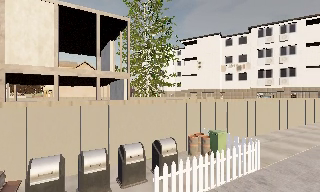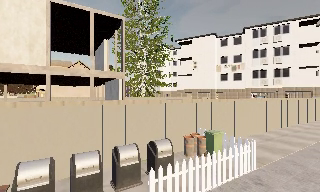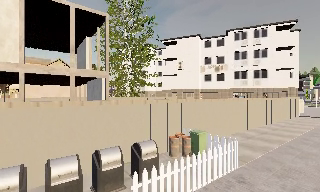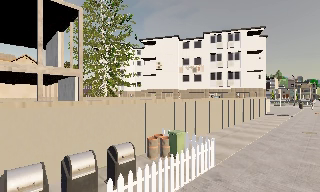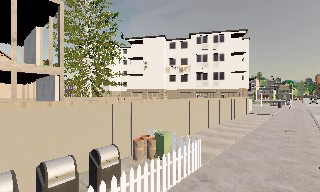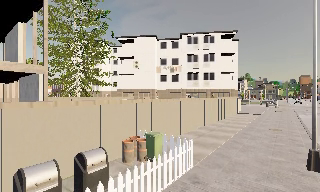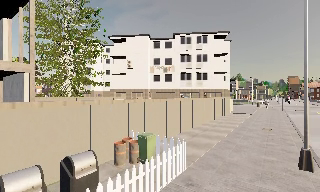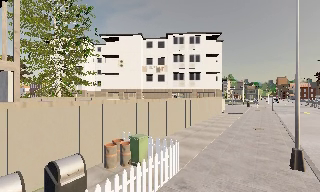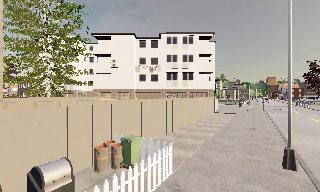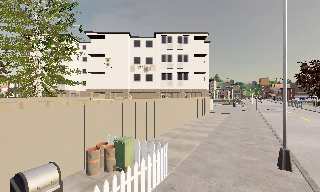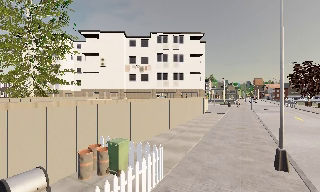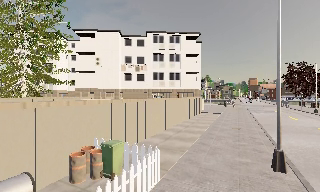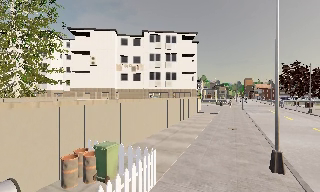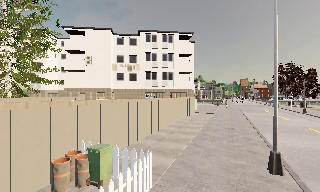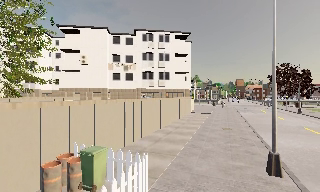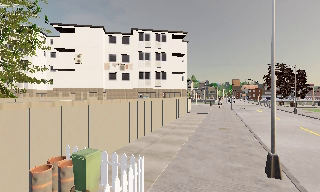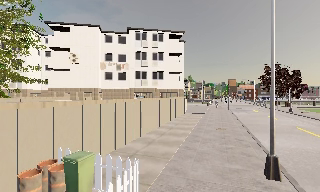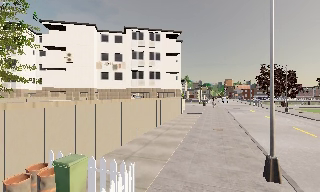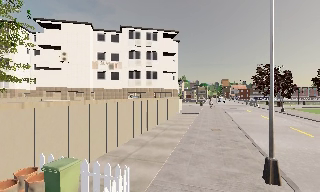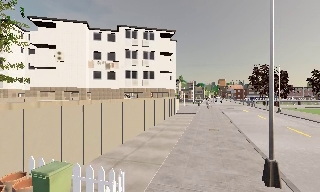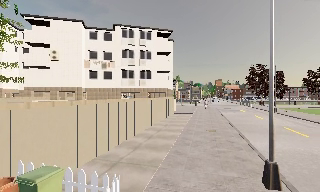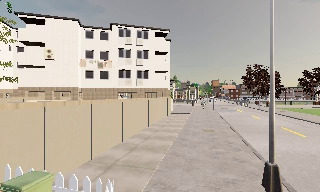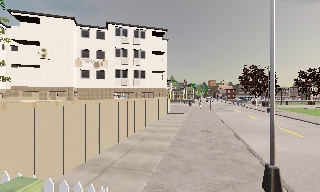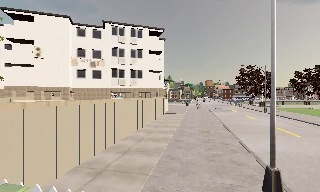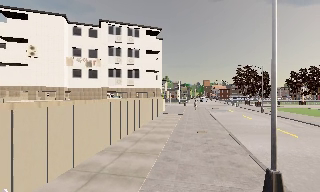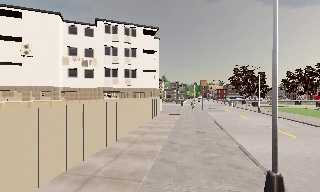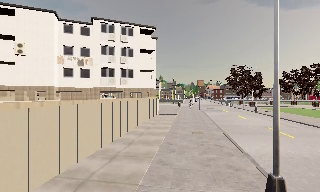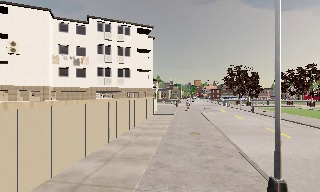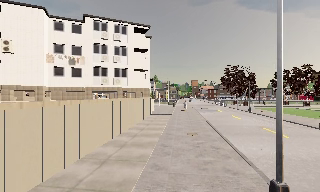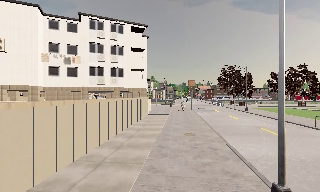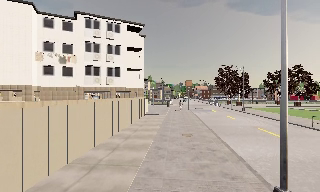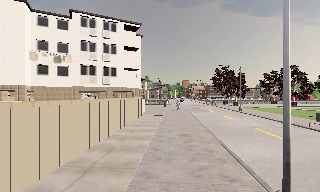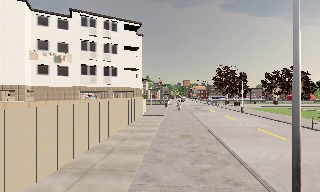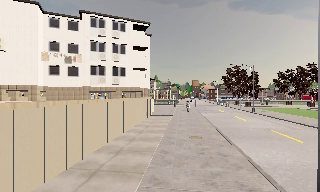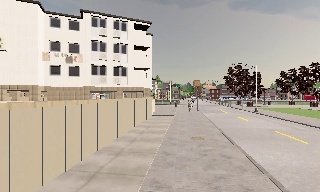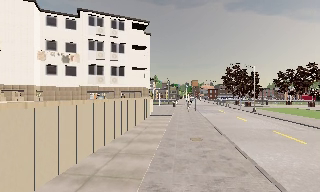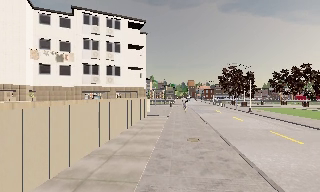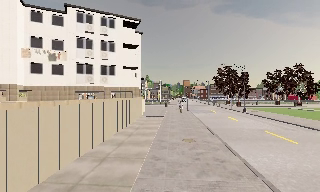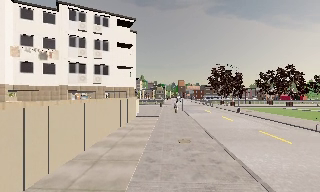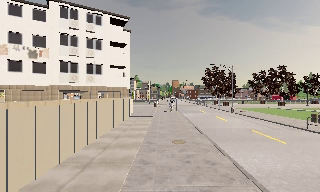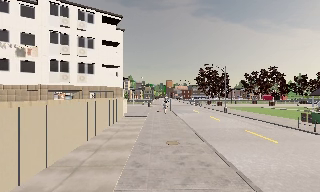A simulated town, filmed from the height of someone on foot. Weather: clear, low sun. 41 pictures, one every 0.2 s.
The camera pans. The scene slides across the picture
to the left.
The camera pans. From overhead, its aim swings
clockwise.
0.0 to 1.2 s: The camera swings to its right by about 25 degrees, and the scene slides to the left. It travels forward, about 1 m, so what stands in front looms larger.
1.2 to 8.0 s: The scene slides to the left, as the camera pans about 35 degrees to its right. It travels forward, about 6 m.
The film runs forward here.
